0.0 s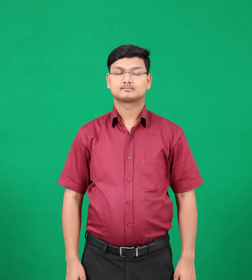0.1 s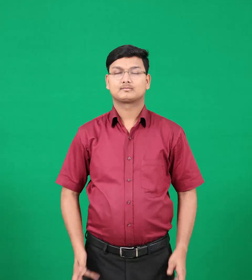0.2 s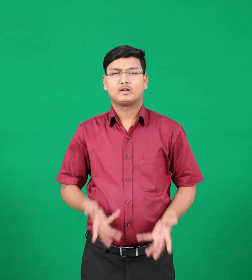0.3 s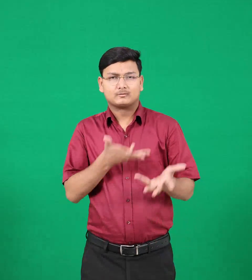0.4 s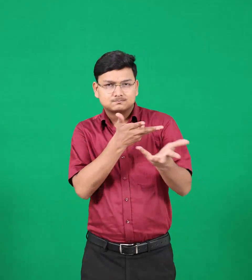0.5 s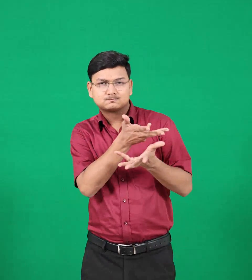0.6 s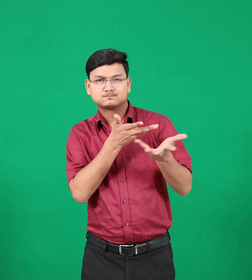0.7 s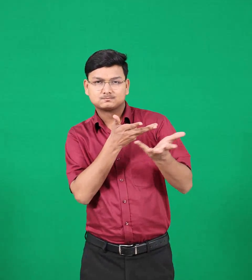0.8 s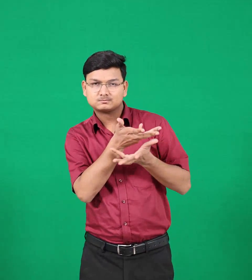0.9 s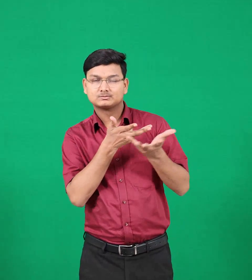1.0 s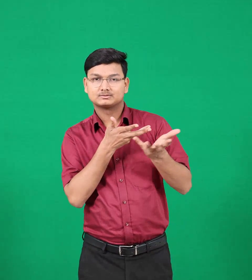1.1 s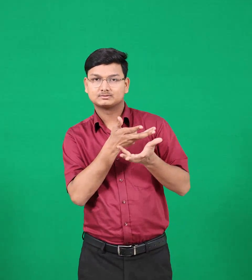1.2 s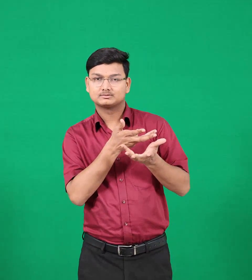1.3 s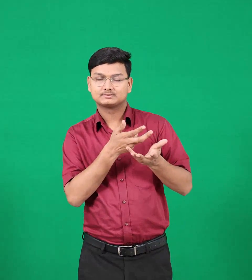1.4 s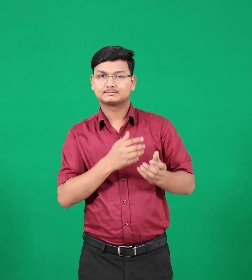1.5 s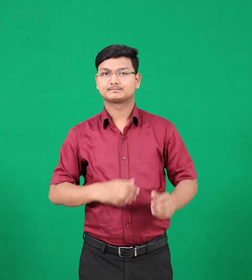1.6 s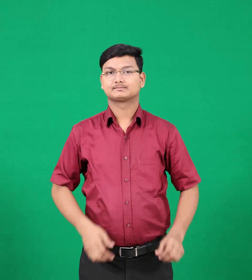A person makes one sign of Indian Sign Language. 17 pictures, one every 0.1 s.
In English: discusse
